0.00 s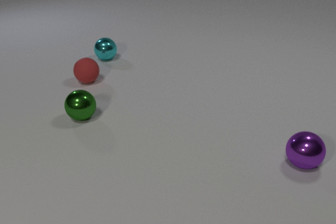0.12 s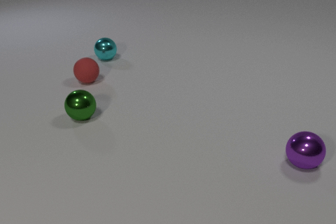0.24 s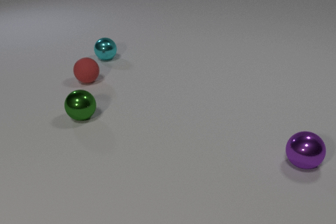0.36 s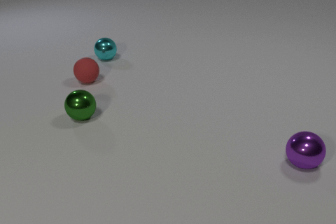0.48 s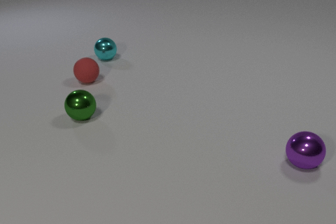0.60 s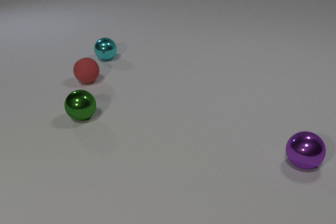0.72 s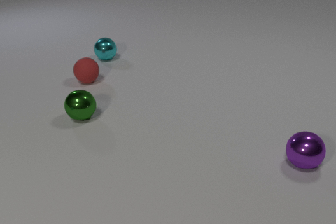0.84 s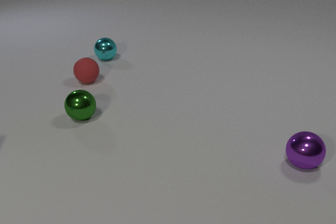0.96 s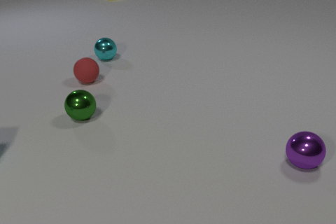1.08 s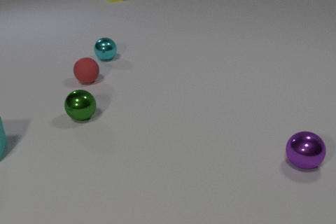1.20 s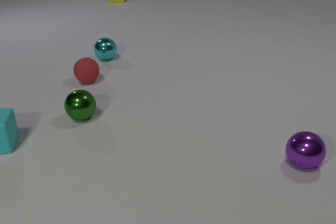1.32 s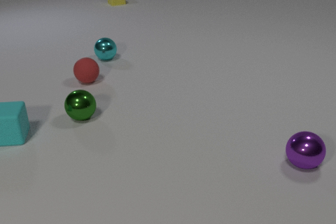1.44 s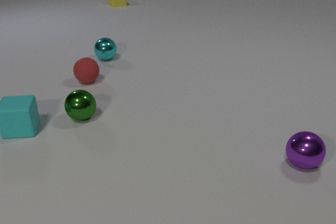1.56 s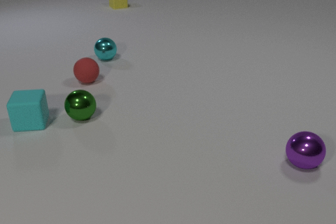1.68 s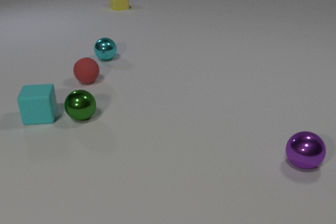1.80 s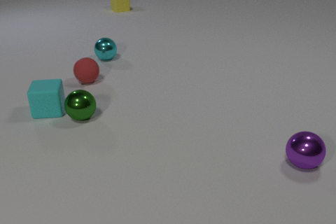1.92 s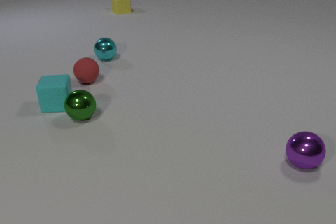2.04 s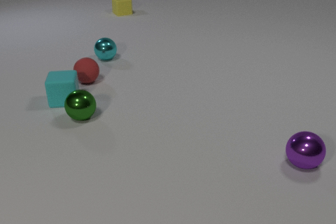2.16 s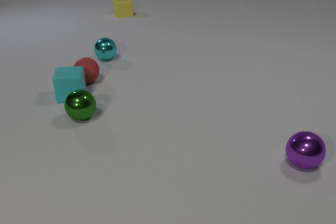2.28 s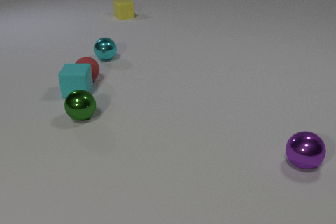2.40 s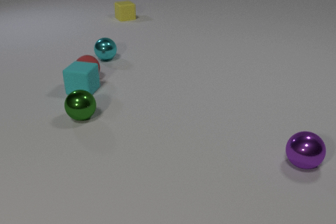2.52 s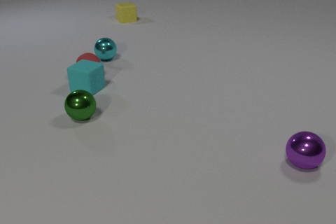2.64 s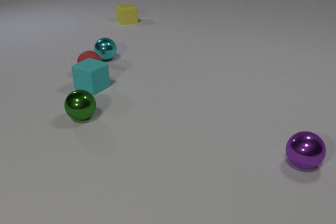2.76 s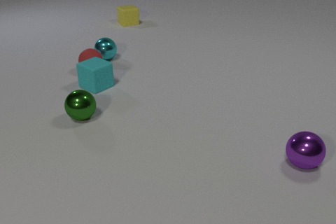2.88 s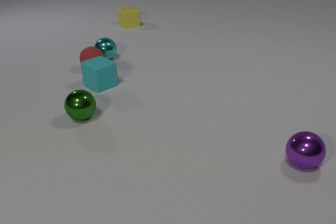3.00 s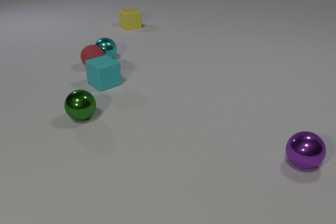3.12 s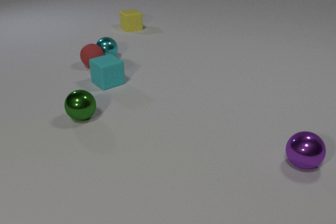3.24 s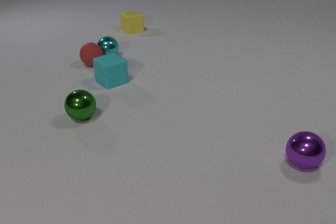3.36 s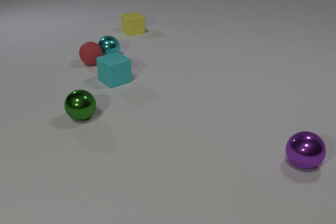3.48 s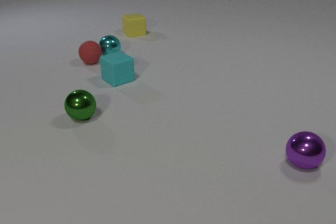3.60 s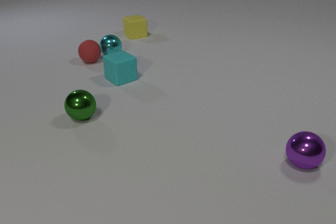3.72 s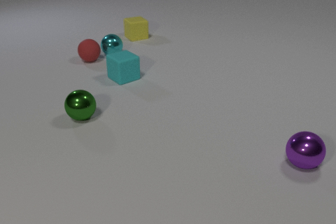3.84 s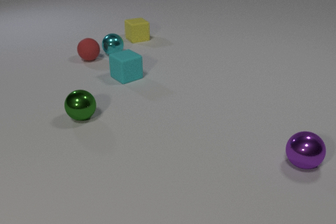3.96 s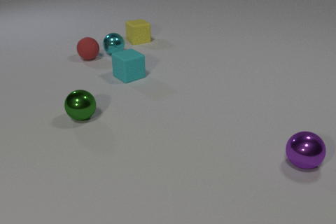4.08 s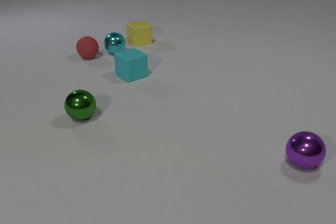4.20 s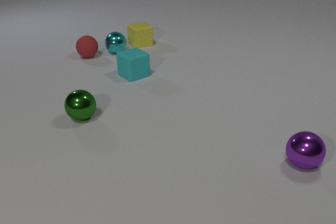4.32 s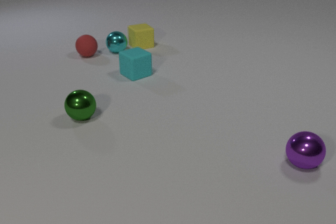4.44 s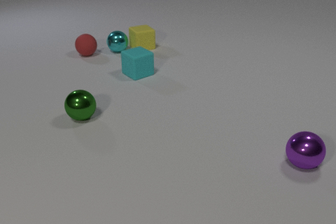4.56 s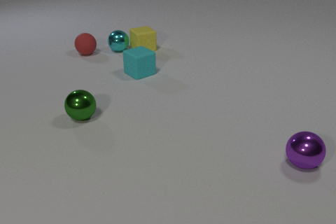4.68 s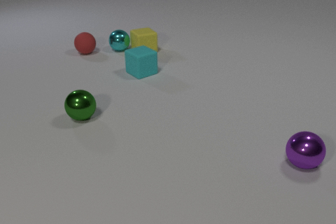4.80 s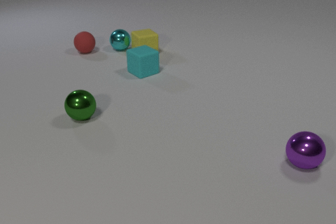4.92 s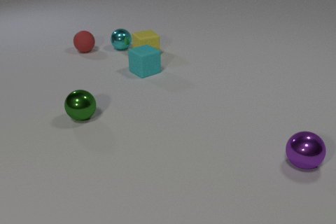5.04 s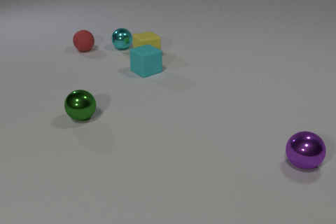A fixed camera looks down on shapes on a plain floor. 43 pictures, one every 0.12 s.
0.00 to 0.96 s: The yellow rubber cube comes in at the top edge, slides toward the camera.
0.96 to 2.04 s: The cyan rubber cube comes in at the left edge, slides away from the camera and to the right. The yellow rubber cube slides toward the camera.
2.04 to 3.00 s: The cyan rubber cube slides to the right and away from the camera, spins so that its near face slides to the left, clockwise seen from above. The red rubber sphere rolls away from the camera. The yellow rubber cube slides toward the camera. The cyan rubber cube and the red rubber sphere collide. The red rubber sphere and the cyan metal sphere collide.
3.00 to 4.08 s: The cyan rubber cube slides to the right and away from the camera. The red rubber sphere rolls away from the camera. The yellow rubber cube slides toward the camera. The cyan metal sphere rolls away from the camera and to the right.
4.08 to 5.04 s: The cyan rubber cube slides to the right and away from the camera. The red rubber sphere rolls away from the camera. The yellow rubber cube slides toward the camera. The cyan metal sphere rolls away from the camera and to the right.
What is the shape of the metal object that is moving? sphere.
How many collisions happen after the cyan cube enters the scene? 2.
How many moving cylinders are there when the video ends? 0.
